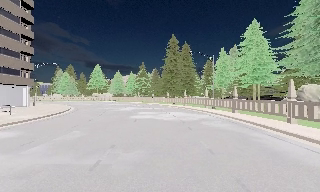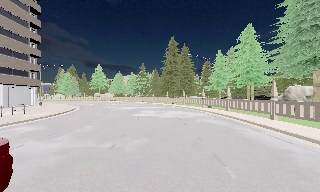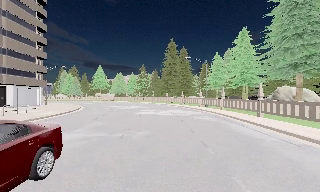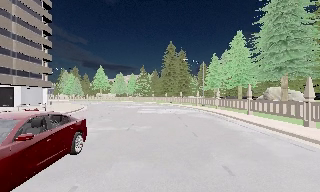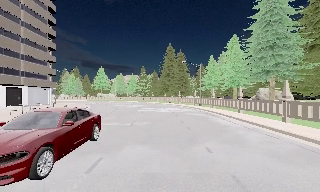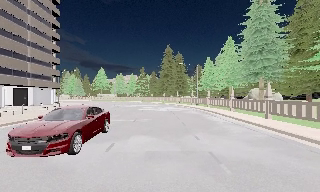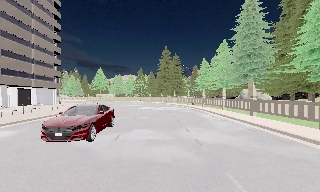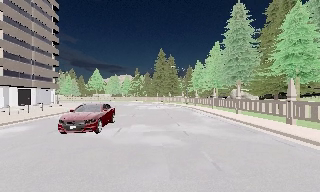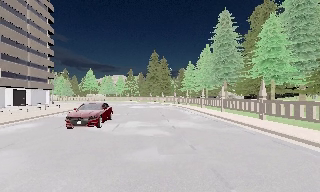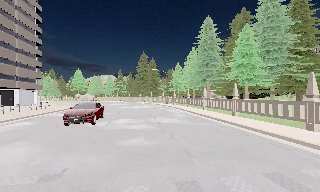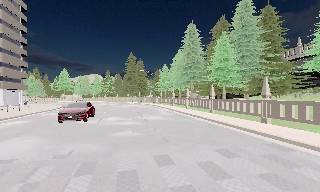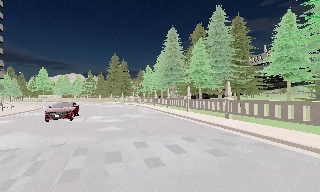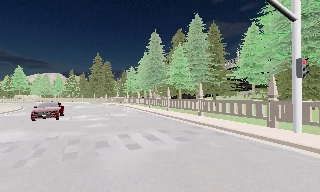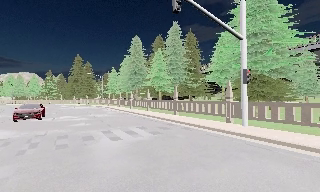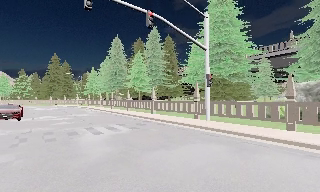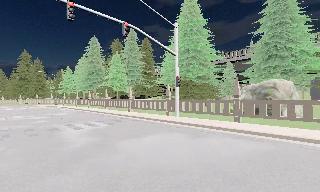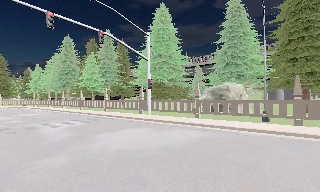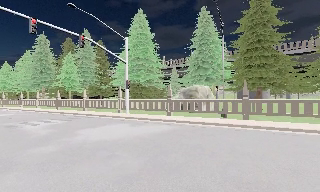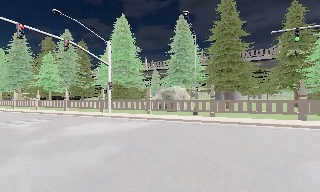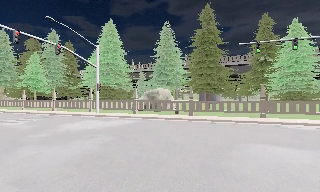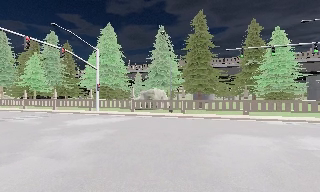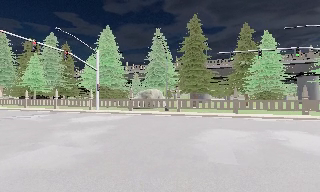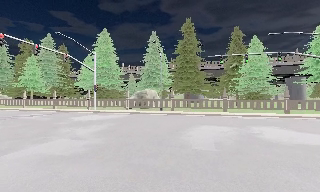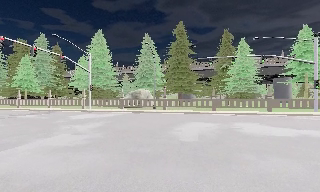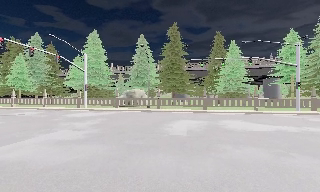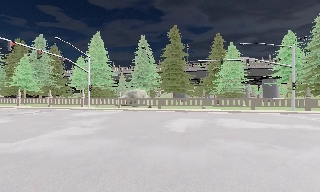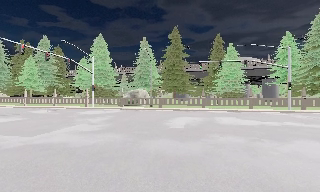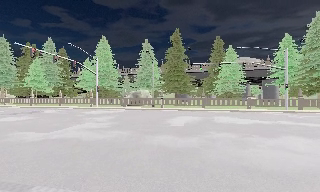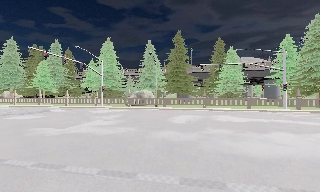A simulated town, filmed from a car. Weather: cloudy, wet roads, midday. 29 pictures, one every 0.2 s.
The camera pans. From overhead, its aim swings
clockwise.
The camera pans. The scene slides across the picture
to the left.
0.0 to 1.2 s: The camera travels backward, about 9 m, so what stands in front gets smaller.
1.2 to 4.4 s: The camera swings to its right by about 75 degrees, and the scene slides to the left. It travels backward, about 25 m.
4.4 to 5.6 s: The camera travels backward, about 5 m, so what stands in front gets smaller.
The film runs backward here.
